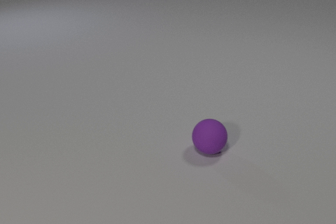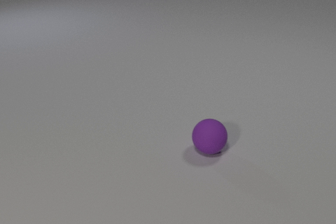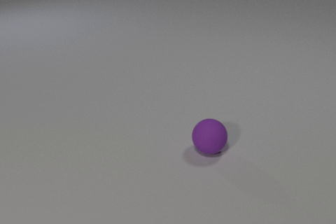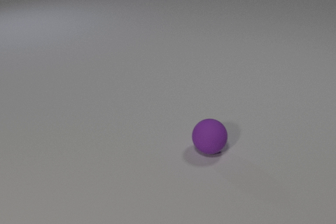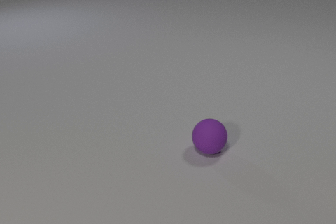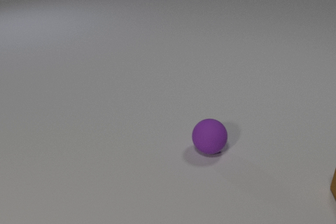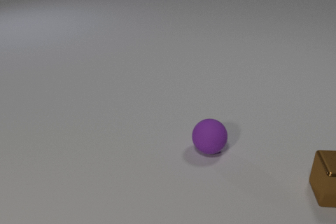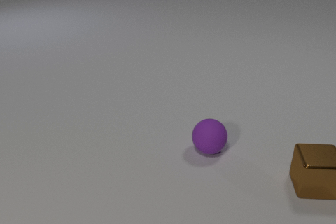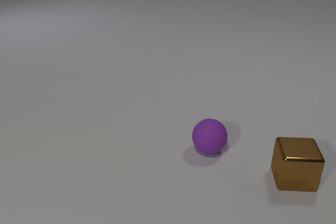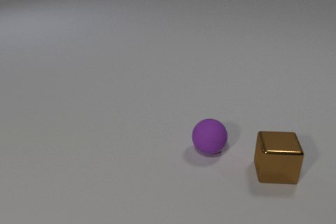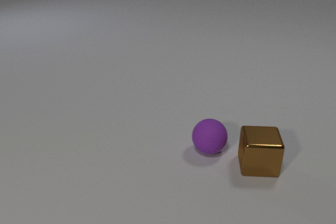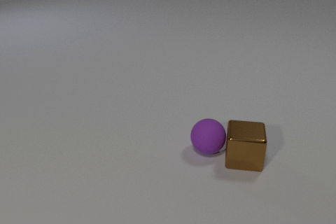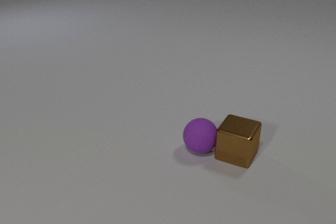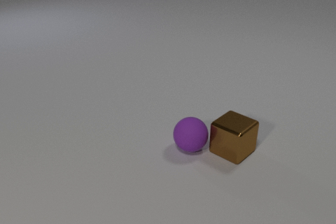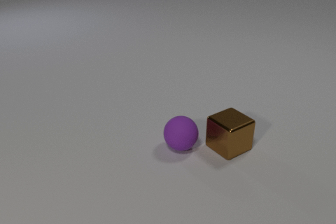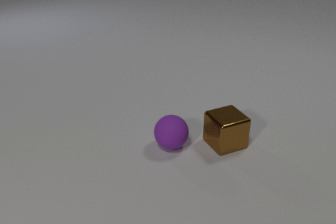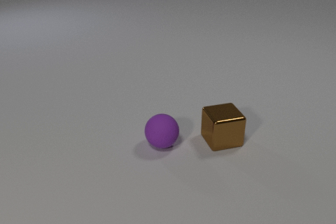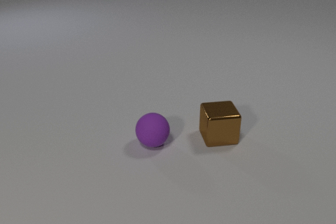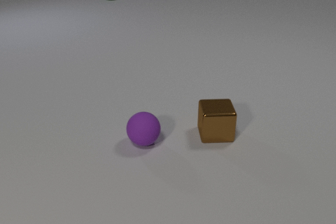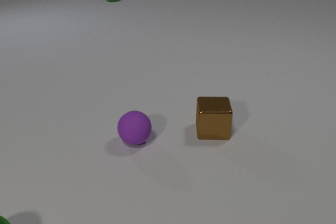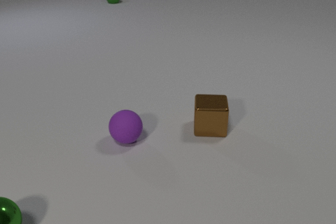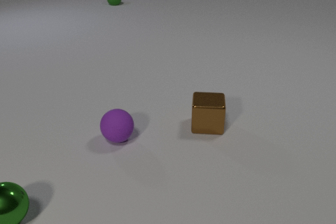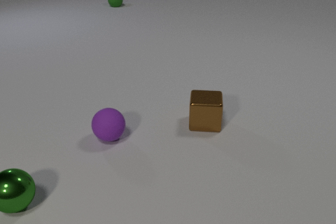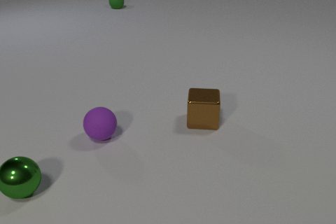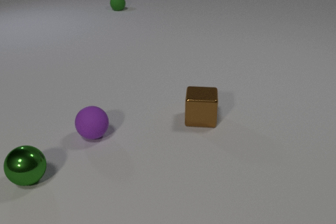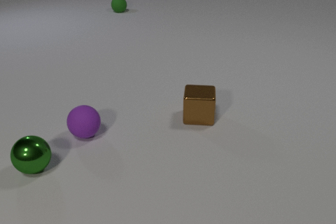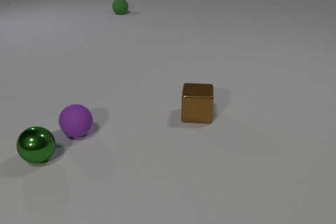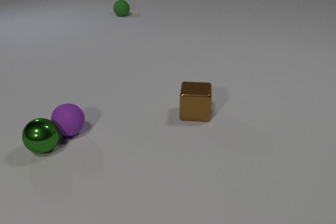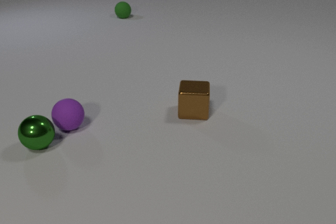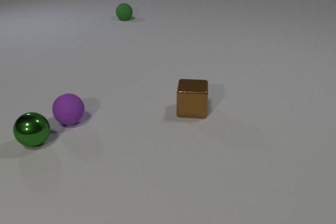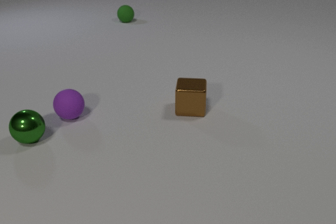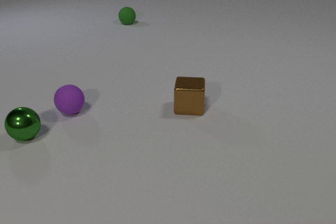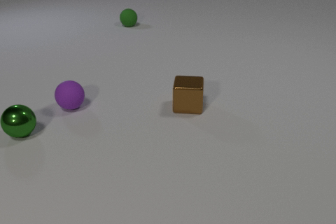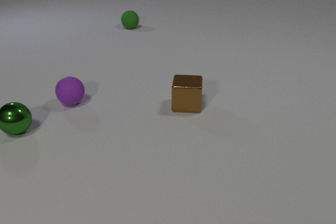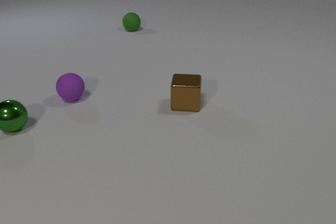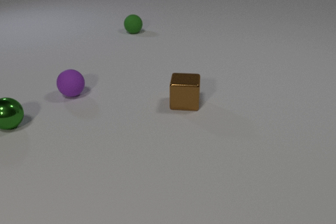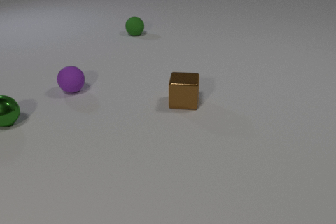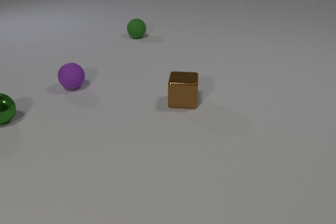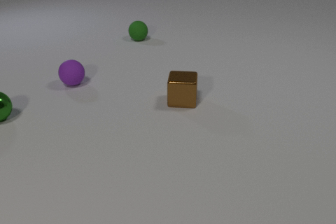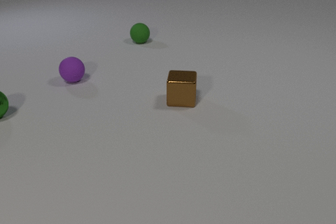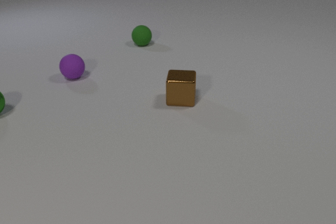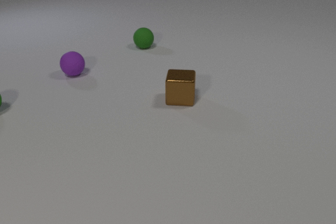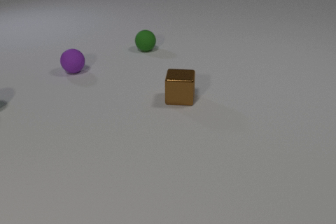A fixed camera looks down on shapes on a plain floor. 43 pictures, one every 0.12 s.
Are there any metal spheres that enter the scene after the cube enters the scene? yes.
How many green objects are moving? 2.
What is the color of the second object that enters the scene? green.
0.00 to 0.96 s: The brown metal cube comes in at the right edge, slides to the left.
0.96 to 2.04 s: The brown metal cube slides to the left and away from the camera, spins so that its near face slides to the left, clockwise seen from above. The purple rubber sphere rolls to the left. The brown metal cube and the purple rubber sphere collide.
2.04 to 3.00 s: The brown metal cube slides away from the camera and to the left. The purple rubber sphere rolls to the left. The green rubber sphere comes in at the top edge, rolls toward the camera. The green metal sphere comes in at the bottom edge, rolls away from the camera and to the right.
3.00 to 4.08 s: The brown metal cube slides away from the camera and to the left. The purple rubber sphere rolls away from the camera. The green rubber sphere rolls toward the camera. The green metal sphere rolls away from the camera. The purple rubber sphere and the green metal sphere collide.
4.08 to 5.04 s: The brown metal cube slides away from the camera and to the left. The purple rubber sphere rolls away from the camera. The green rubber sphere rolls toward the camera. The green metal sphere rolls away from the camera and to the left, leaves at the left edge.
